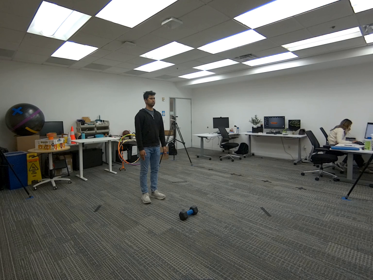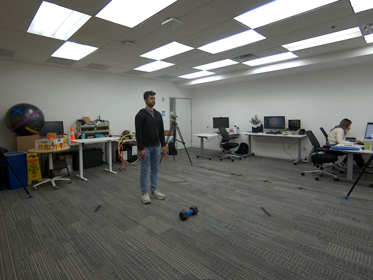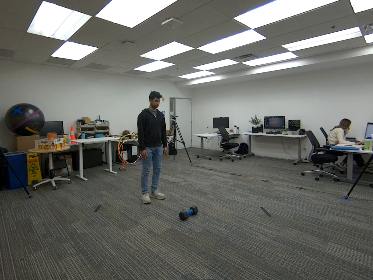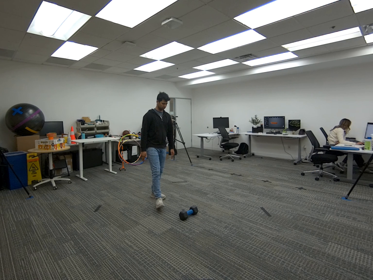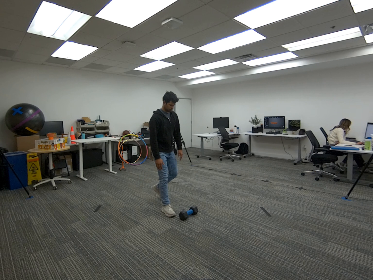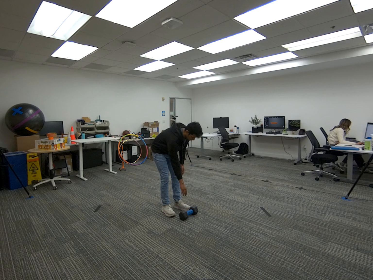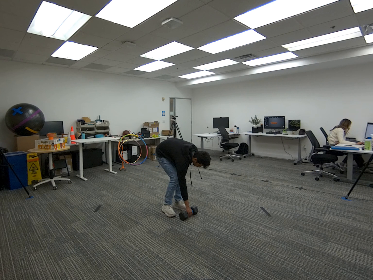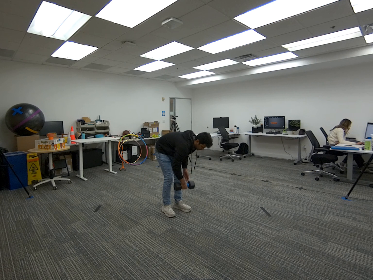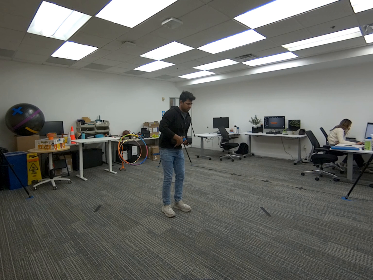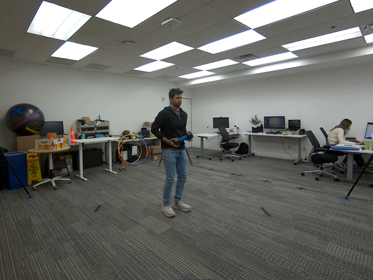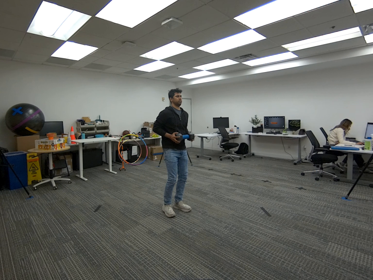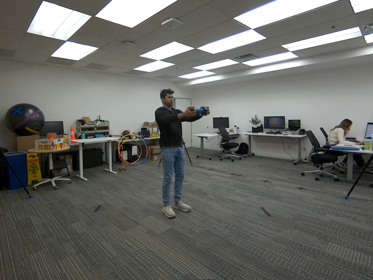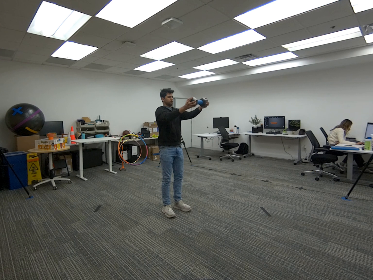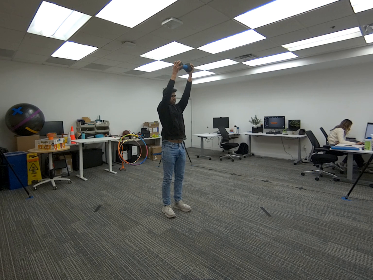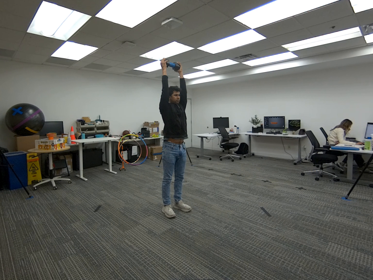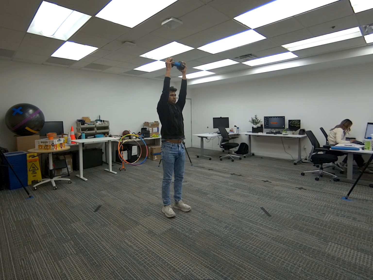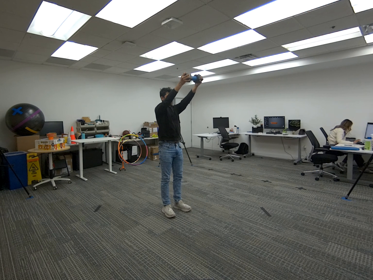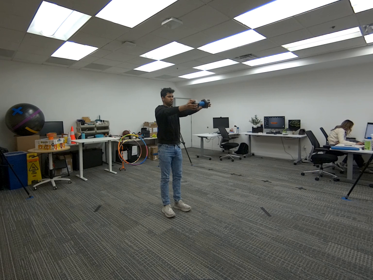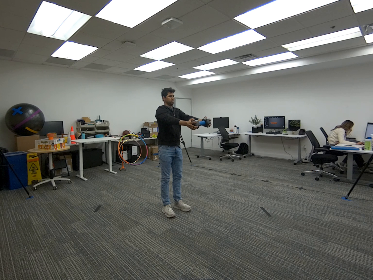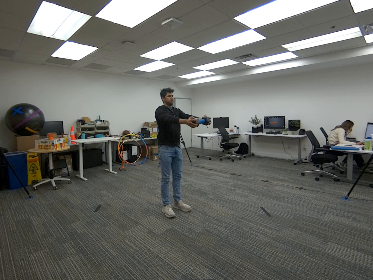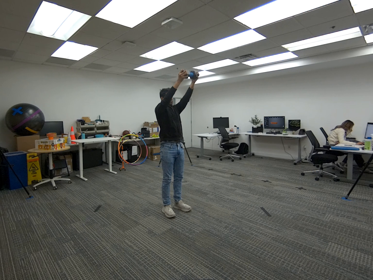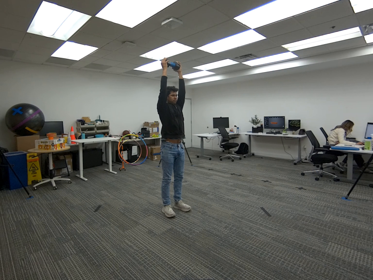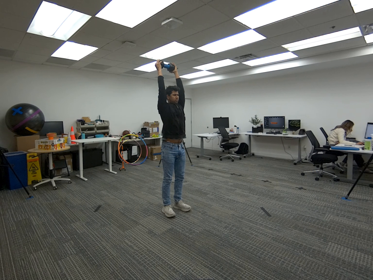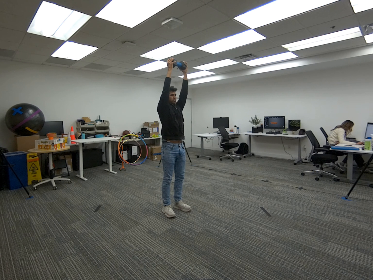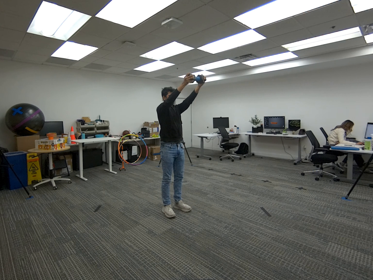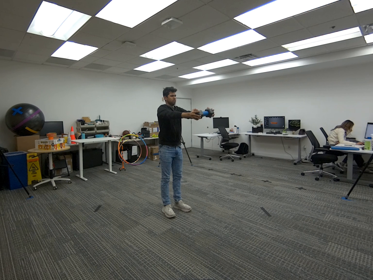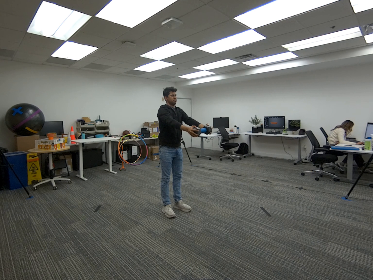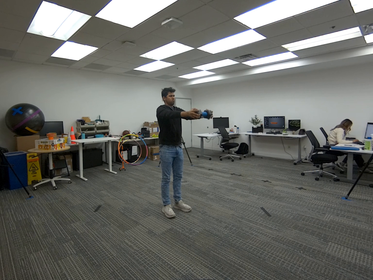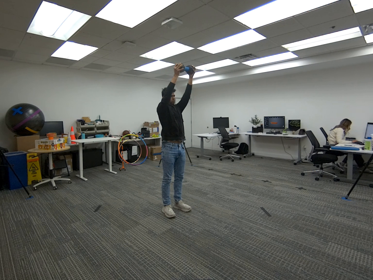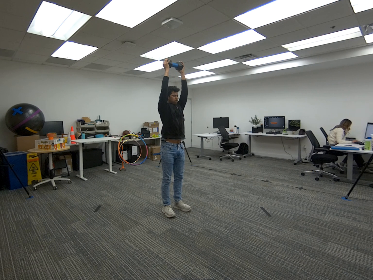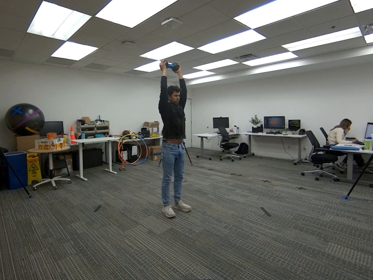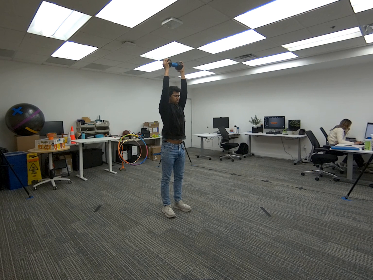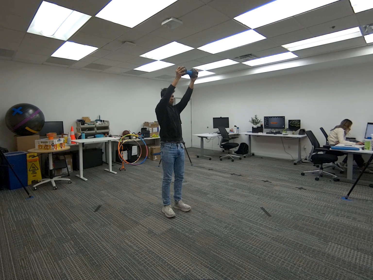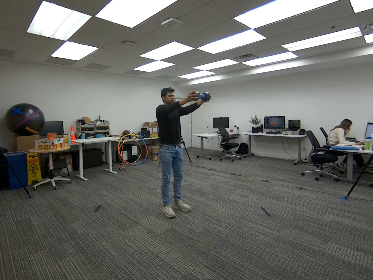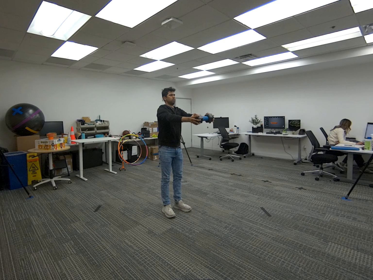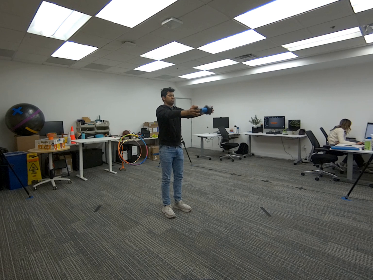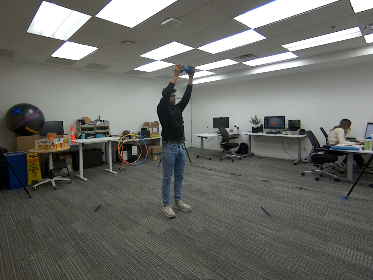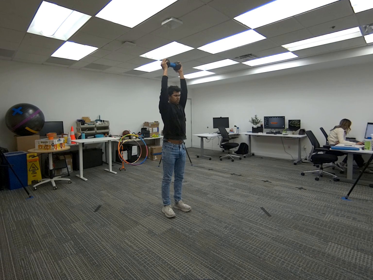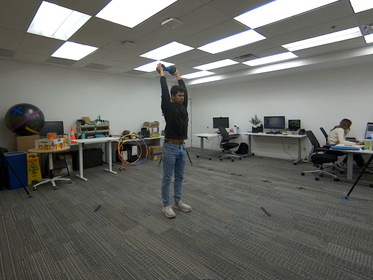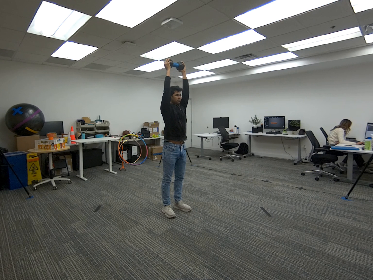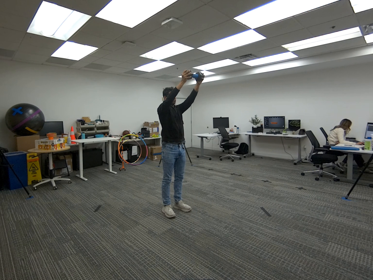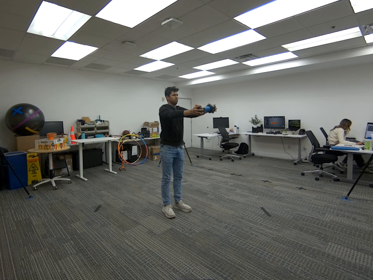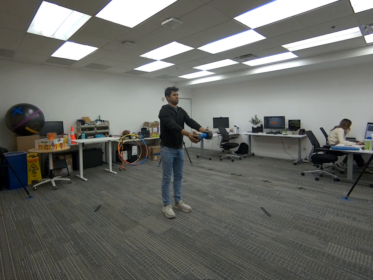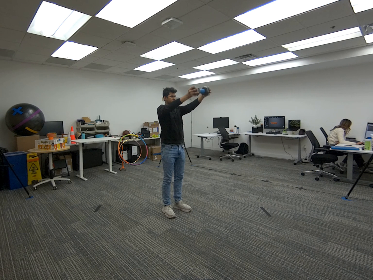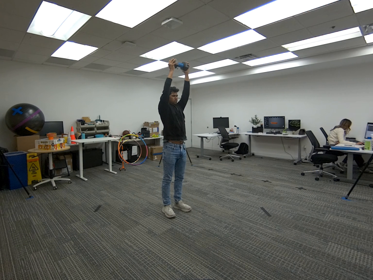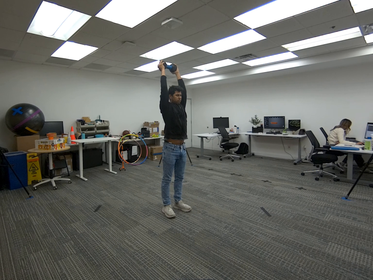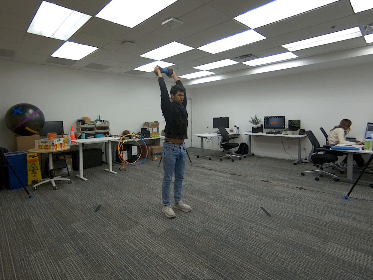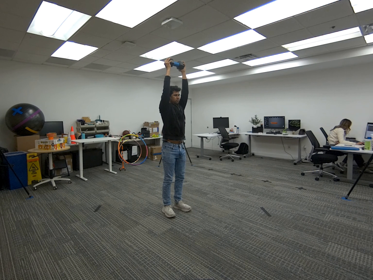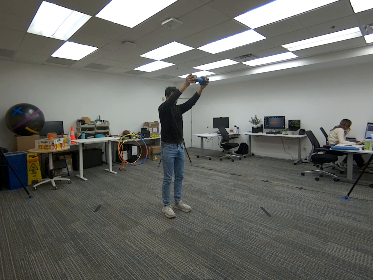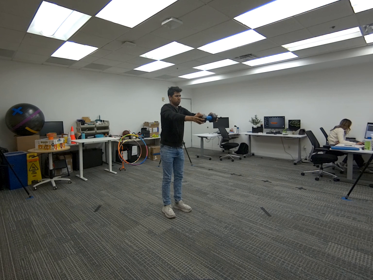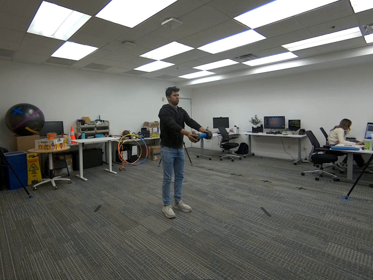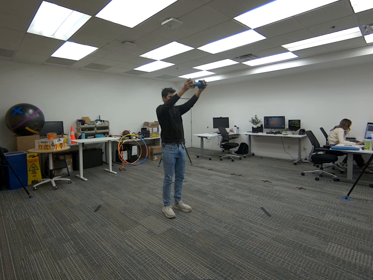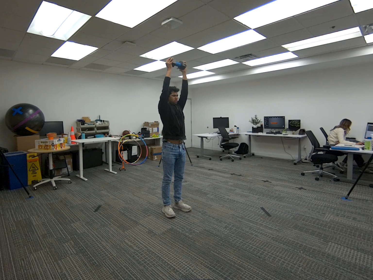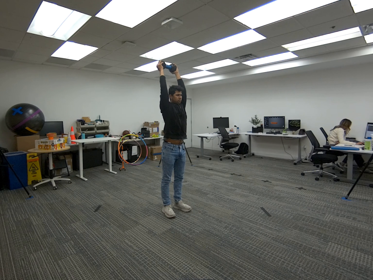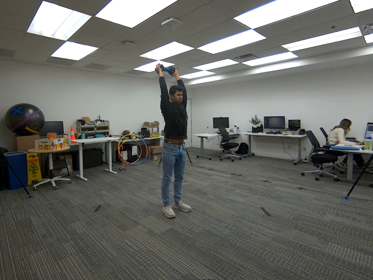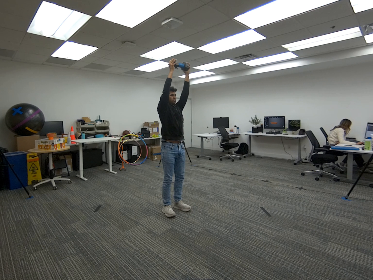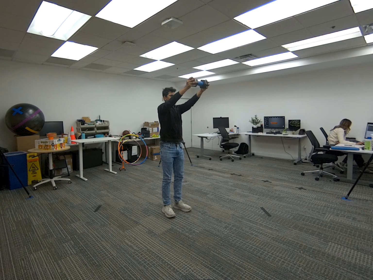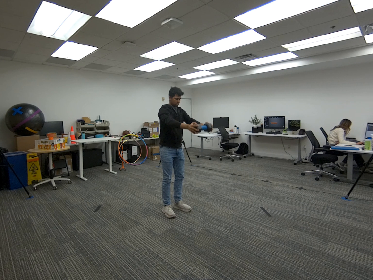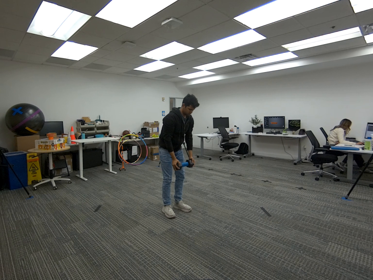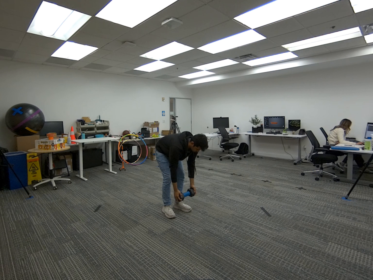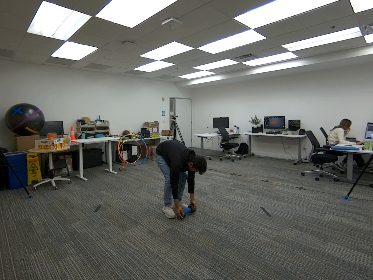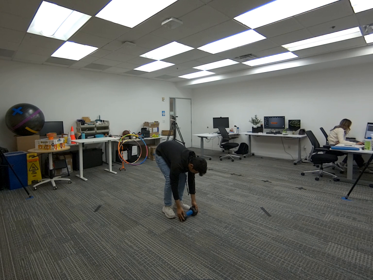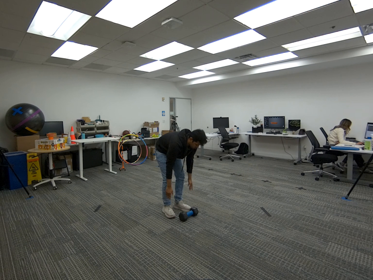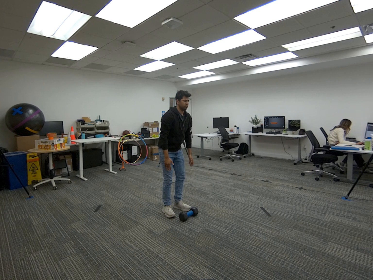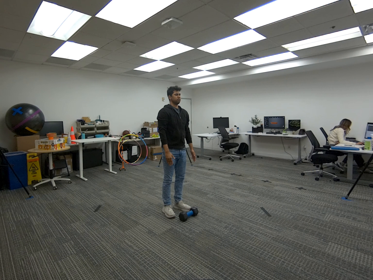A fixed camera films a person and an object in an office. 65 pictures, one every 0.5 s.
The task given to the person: Walk to the dumbbell and grasp it with both hands. Lift the dumbbell to shoulder height, then press it overhead until your arms are extended. Lower the dumbbell back to shoulder height and repeat the movement continuously. When finished, carefully lower the dumbbell and place it back on the ground.
